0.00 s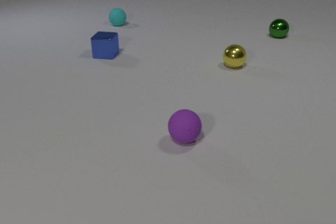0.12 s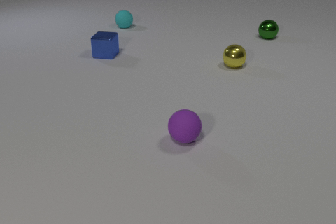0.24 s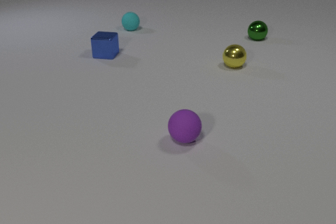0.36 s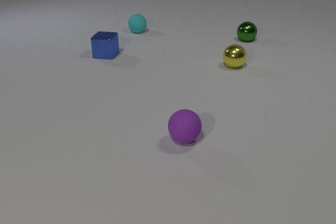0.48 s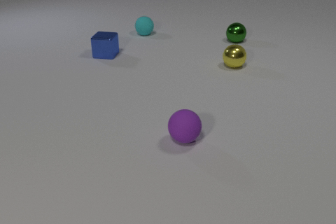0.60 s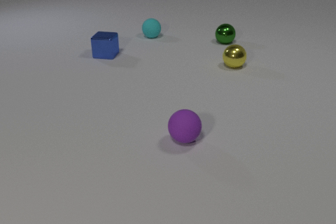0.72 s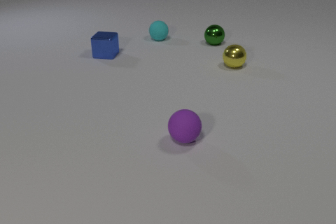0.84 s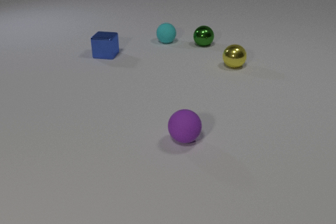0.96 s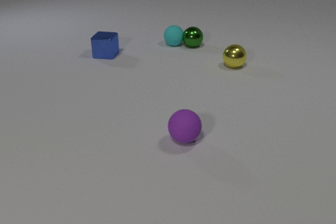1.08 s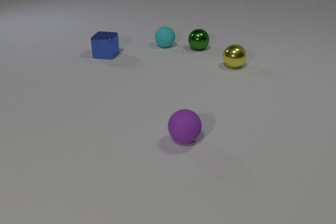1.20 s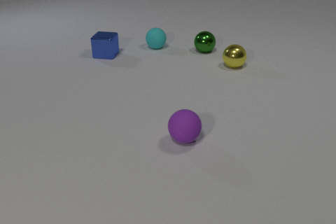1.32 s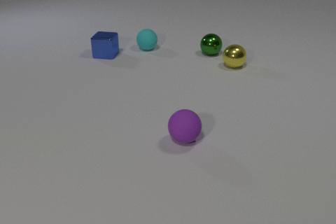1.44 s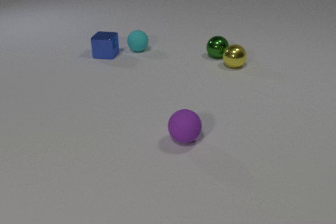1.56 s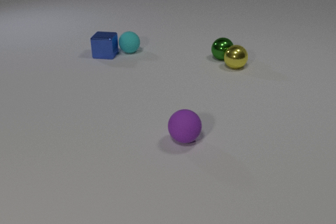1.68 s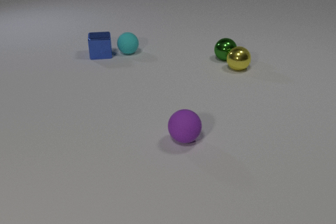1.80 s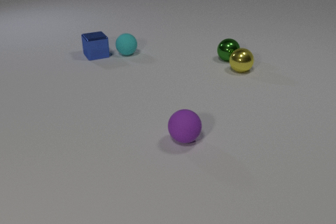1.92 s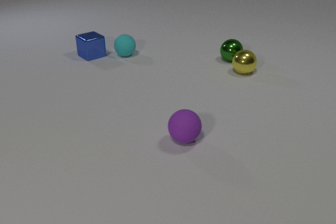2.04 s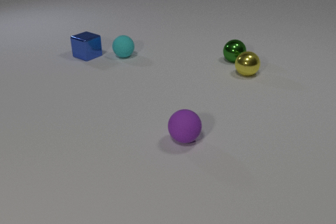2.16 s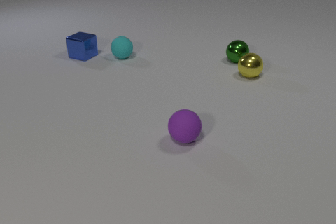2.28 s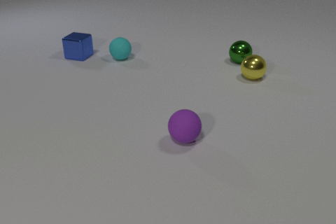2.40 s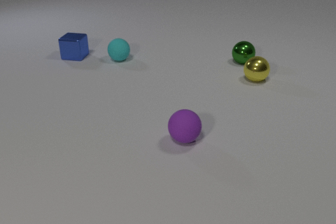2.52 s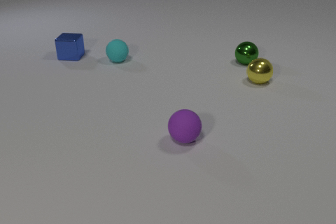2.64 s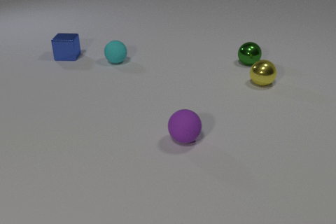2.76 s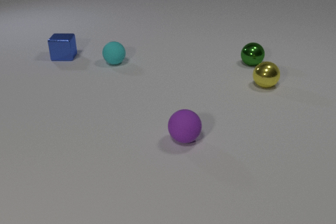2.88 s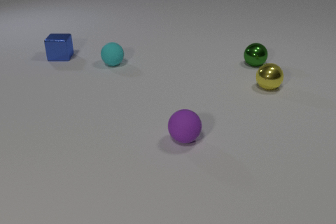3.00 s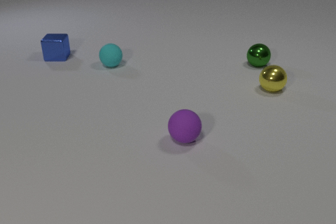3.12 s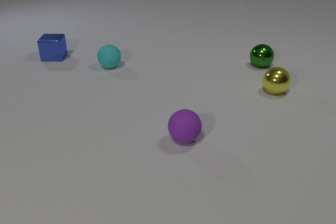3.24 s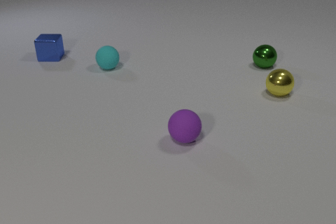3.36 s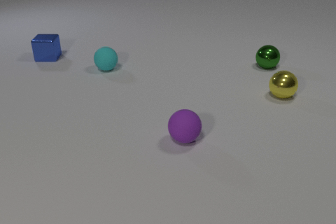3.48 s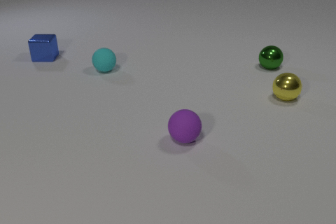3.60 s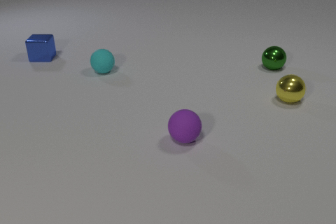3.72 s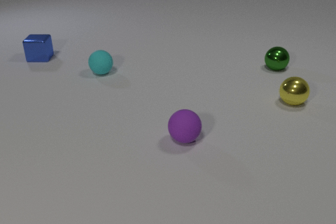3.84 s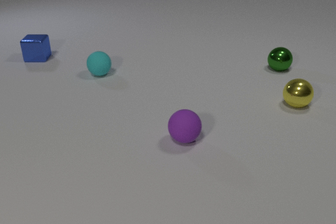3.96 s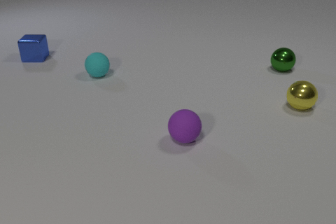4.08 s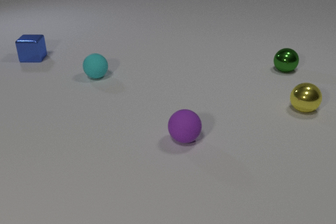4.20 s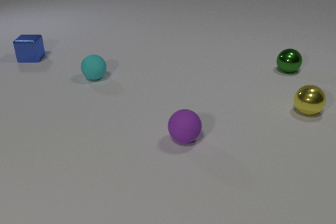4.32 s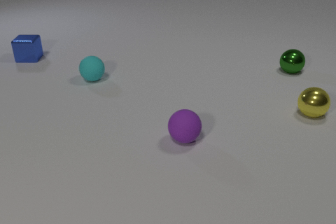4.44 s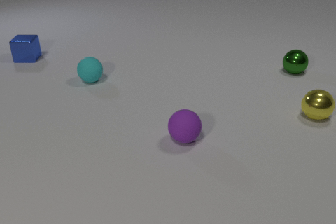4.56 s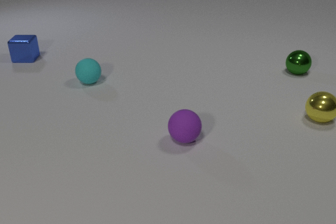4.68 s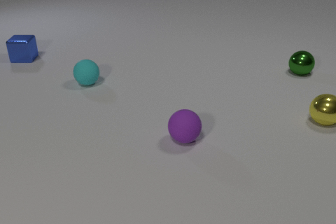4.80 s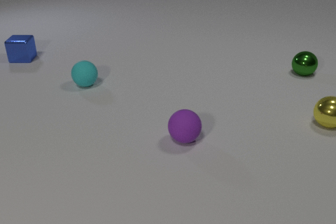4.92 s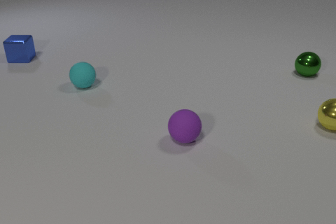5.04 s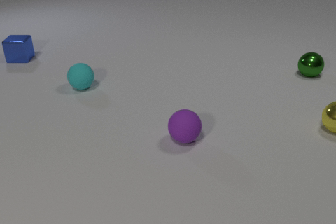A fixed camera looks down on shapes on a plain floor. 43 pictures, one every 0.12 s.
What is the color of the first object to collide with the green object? cyan.
How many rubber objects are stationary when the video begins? 1.
How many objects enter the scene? 0.
0.00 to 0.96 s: The green metal sphere rolls to the left and toward the camera. The cyan rubber sphere rolls toward the camera and to the right. The green metal sphere and the cyan rubber sphere collide.
0.96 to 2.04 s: The green metal sphere rolls to the right and toward the camera. The cyan rubber sphere rolls to the left and toward the camera. The blue metal cube slides to the left, spins counterclockwise seen from above by about 60 degrees, its near face sliding to the right. The yellow metal sphere rolls toward the camera and to the right. The green metal sphere and the yellow metal sphere collide. The cyan rubber sphere and the blue metal cube collide.
2.04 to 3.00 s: The green metal sphere rolls to the right. The cyan rubber sphere rolls toward the camera and to the left. The blue metal cube slides to the left, spins so that its near face slides to the right, counterclockwise seen from above. The yellow metal sphere rolls toward the camera and to the right.
3.00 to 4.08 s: The green metal sphere rolls to the right. The cyan rubber sphere rolls toward the camera and to the left. The blue metal cube slides to the left. The yellow metal sphere rolls toward the camera and to the right.
4.08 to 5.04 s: The green metal sphere rolls to the right. The cyan rubber sphere rolls toward the camera and to the left. The blue metal cube slides to the left. The yellow metal sphere rolls to the right and toward the camera.
